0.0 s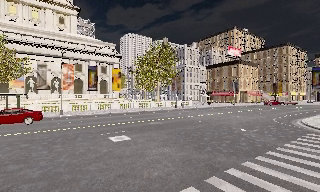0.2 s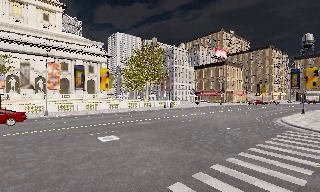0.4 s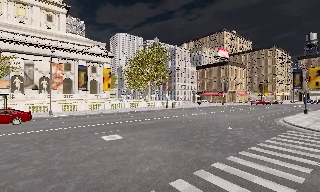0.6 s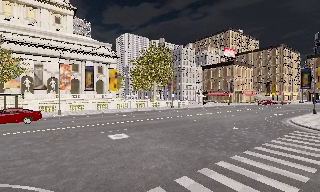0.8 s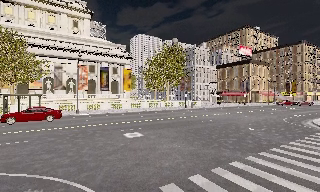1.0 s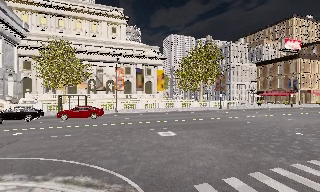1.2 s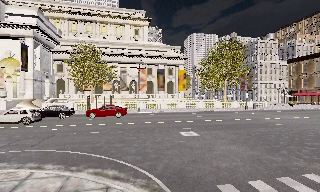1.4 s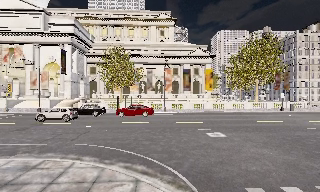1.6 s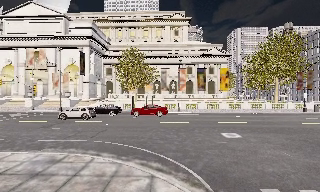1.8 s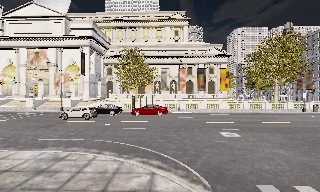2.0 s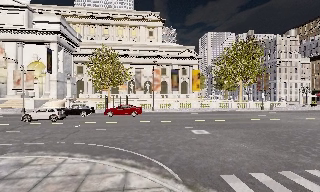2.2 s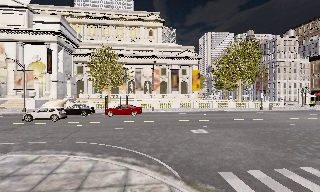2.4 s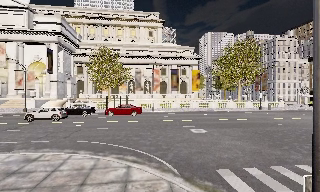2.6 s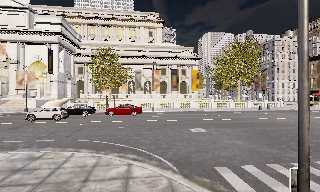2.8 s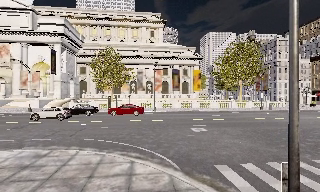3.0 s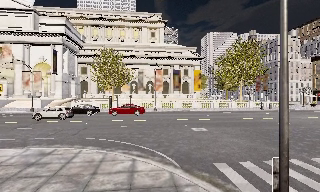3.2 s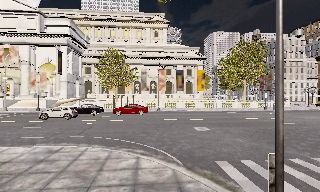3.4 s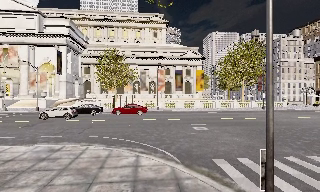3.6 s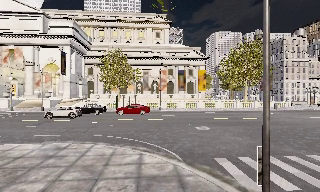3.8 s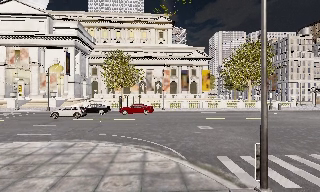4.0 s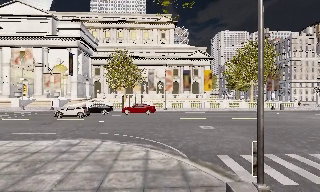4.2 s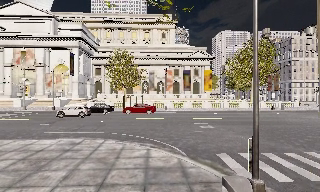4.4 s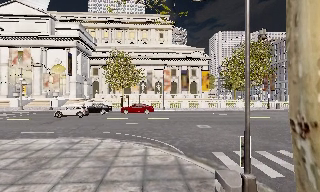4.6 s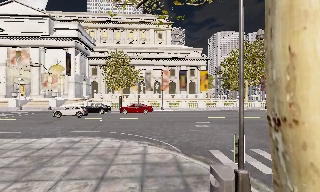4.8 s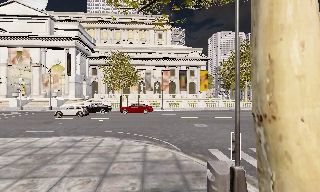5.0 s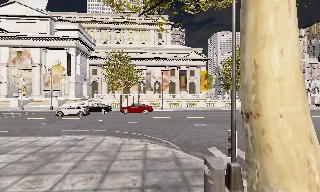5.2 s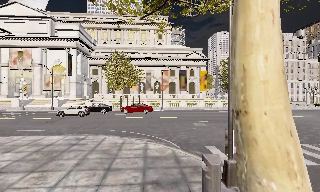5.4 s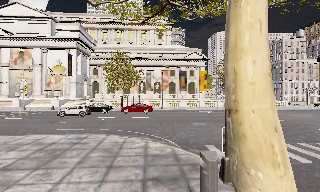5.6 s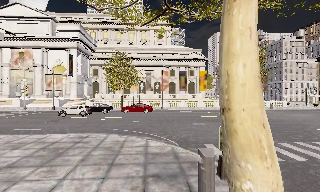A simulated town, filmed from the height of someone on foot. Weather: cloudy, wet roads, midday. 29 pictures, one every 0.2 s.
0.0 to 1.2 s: The scene slides to the right, as the camera pans about 25 degrees to its left. It travels backward, about 1 m, so what stands in front gets smaller.
1.2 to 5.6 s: The camera travels backward, about 4.5 m, so what stands in front gets smaller.
The film runs backward here.
